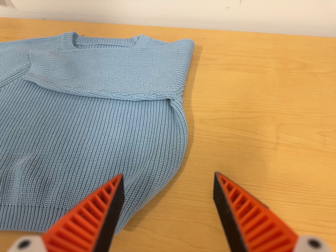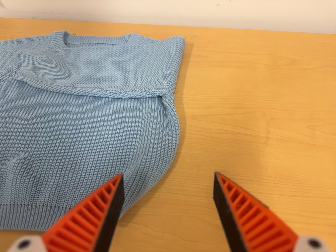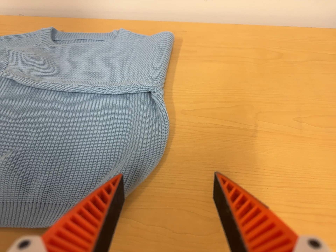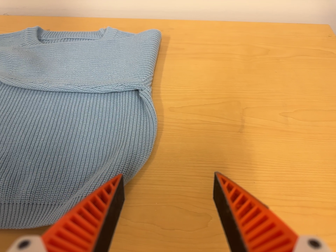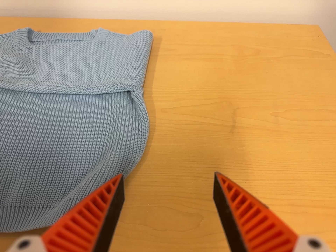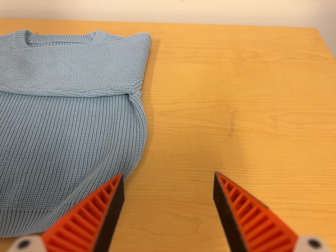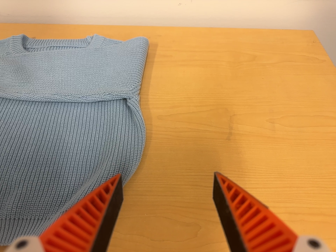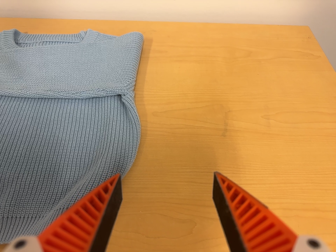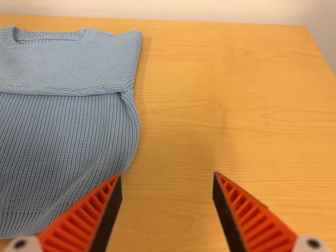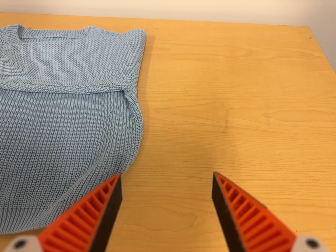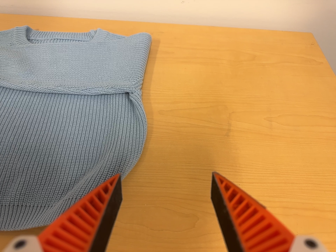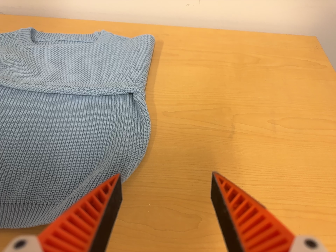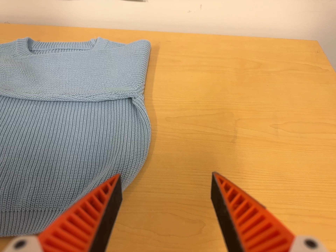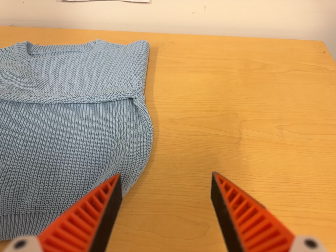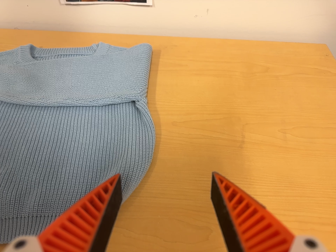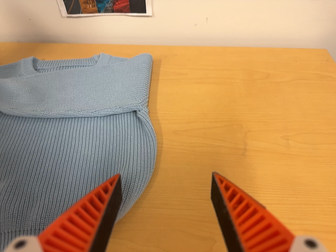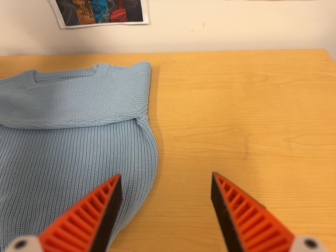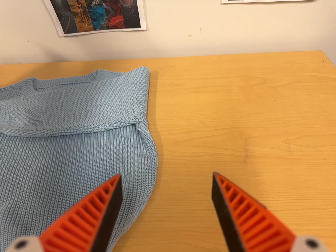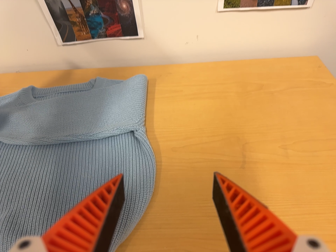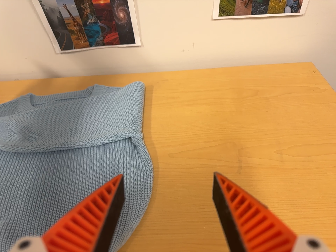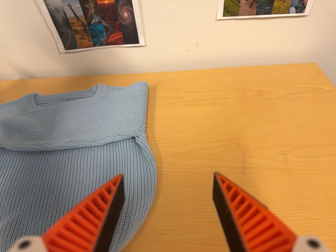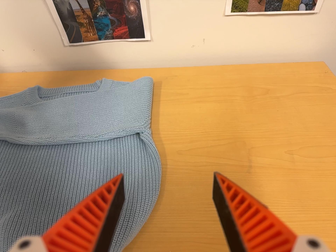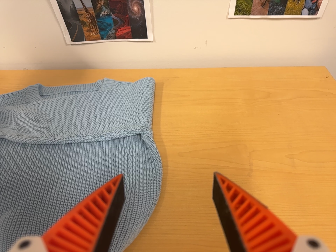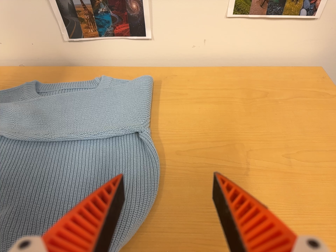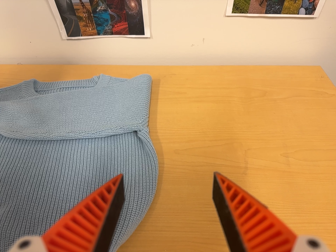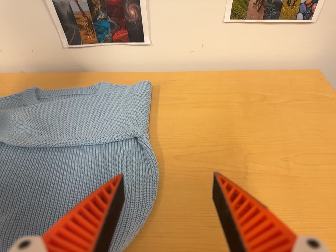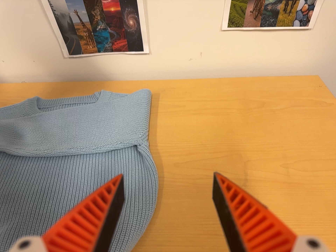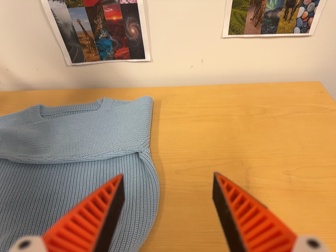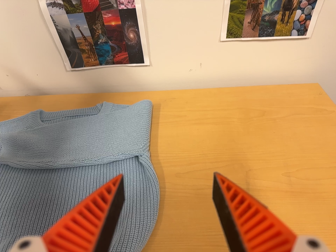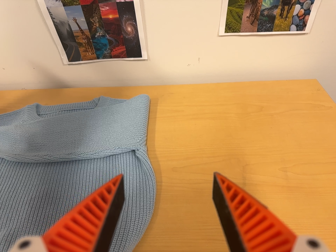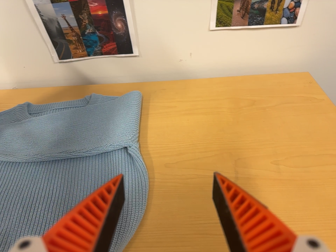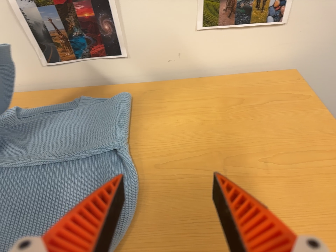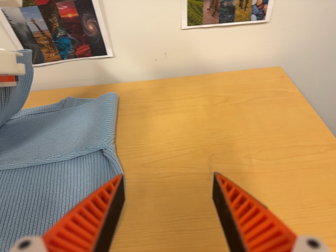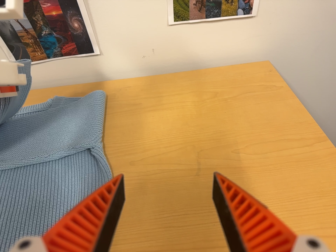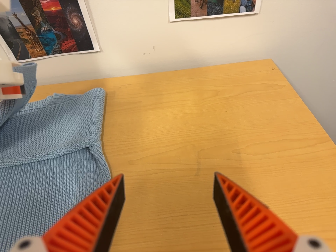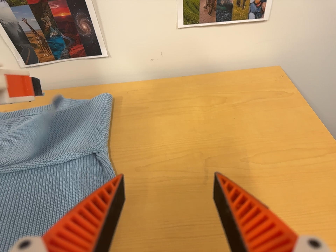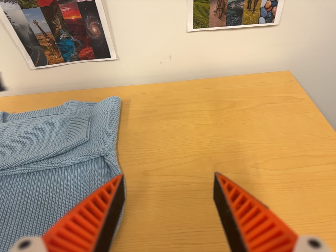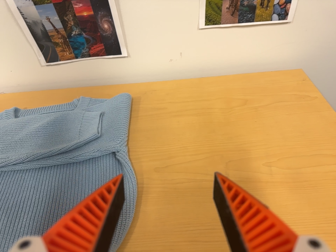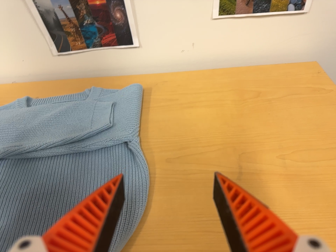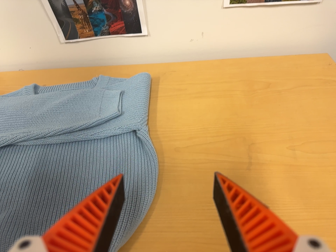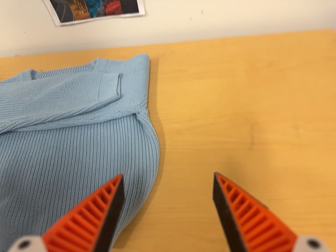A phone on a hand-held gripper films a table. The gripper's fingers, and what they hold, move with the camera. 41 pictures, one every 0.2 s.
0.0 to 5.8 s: The camera's aim tips toward the top of its view by about 10 degrees, and the scene shifts downward.
5.8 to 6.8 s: The camera travels to its right, about 6 cm, so close, fixed things drift to the left.
6.8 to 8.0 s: The camera travels to its left, about 6 cm, so close, fixed things drift to the right.
The film runs forward here.
